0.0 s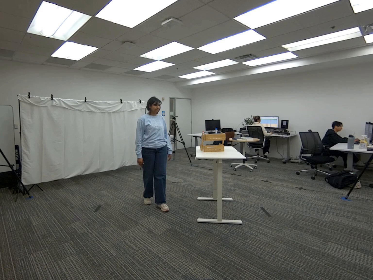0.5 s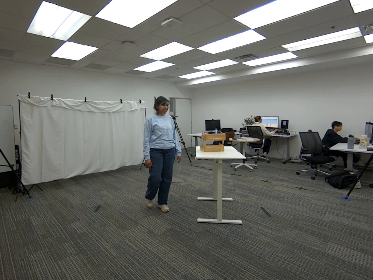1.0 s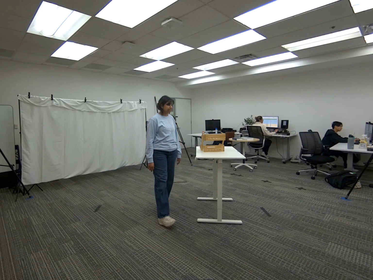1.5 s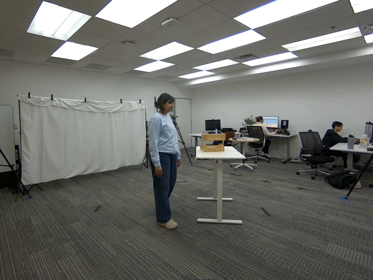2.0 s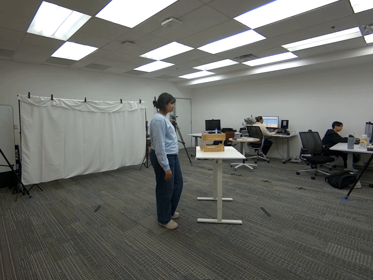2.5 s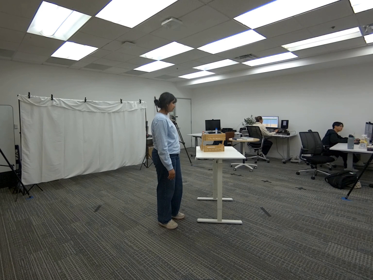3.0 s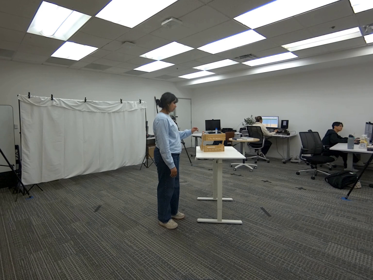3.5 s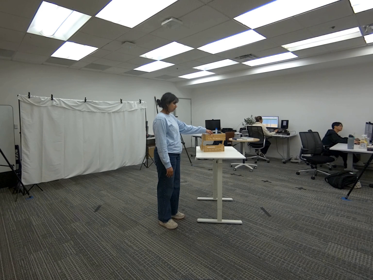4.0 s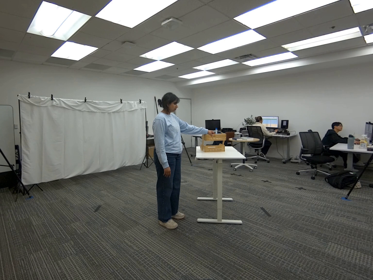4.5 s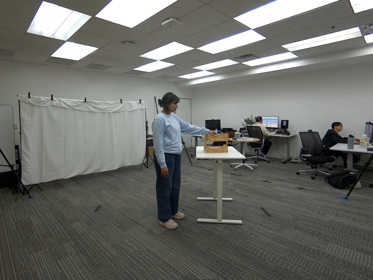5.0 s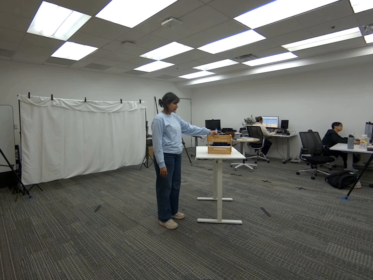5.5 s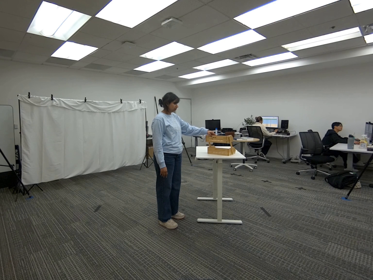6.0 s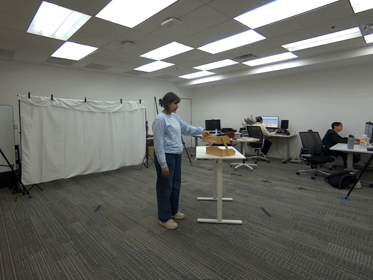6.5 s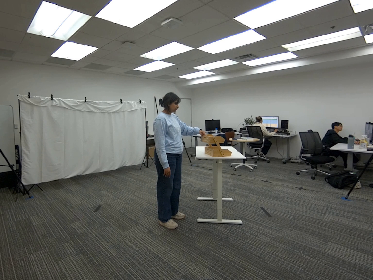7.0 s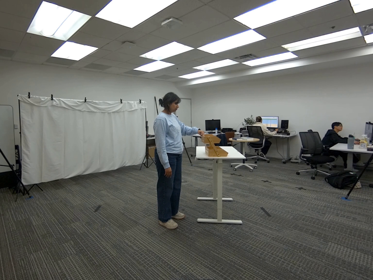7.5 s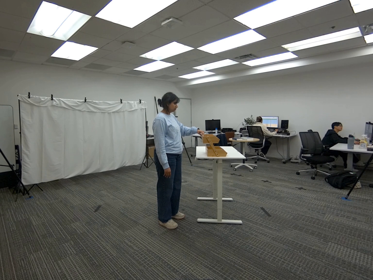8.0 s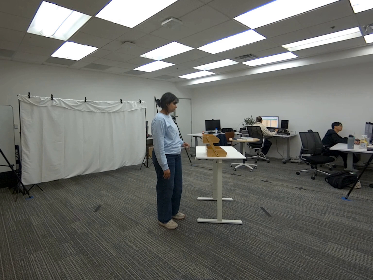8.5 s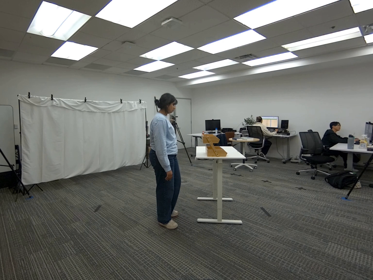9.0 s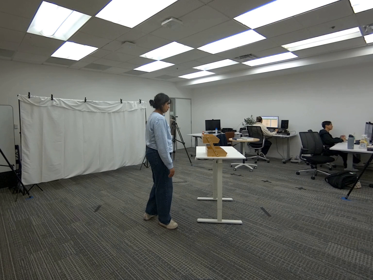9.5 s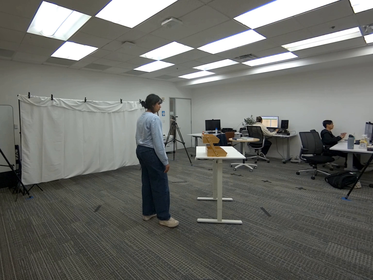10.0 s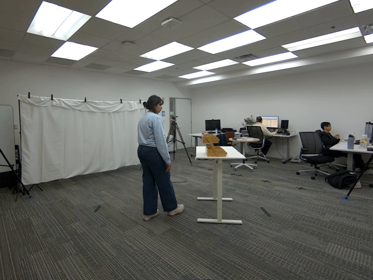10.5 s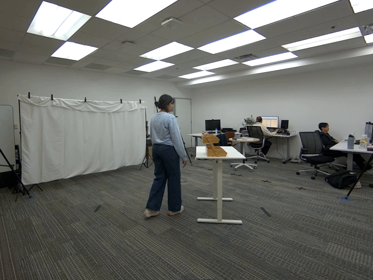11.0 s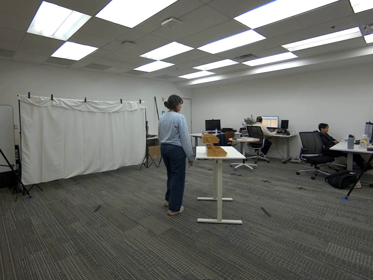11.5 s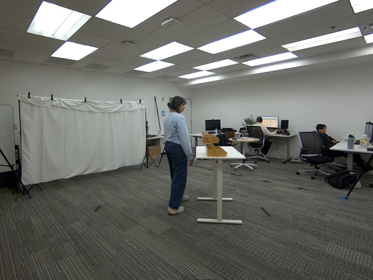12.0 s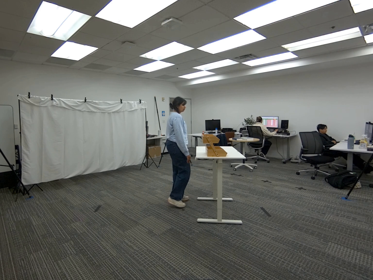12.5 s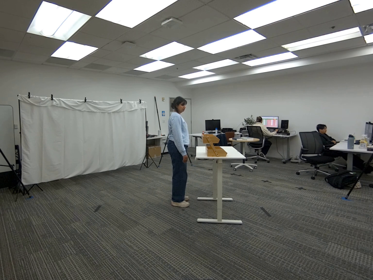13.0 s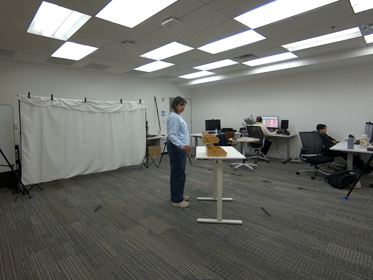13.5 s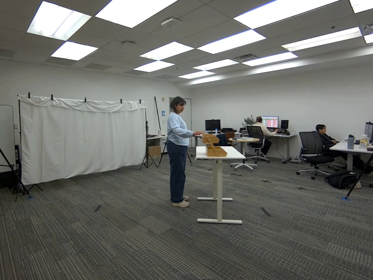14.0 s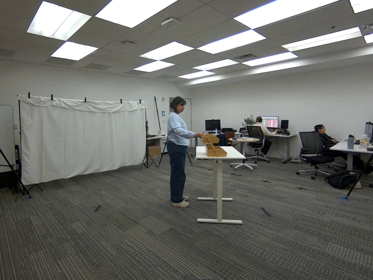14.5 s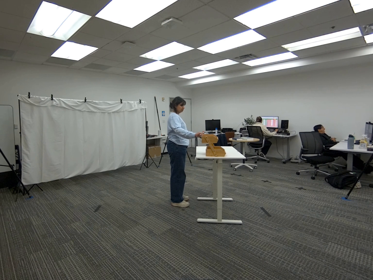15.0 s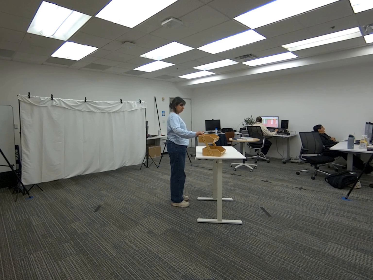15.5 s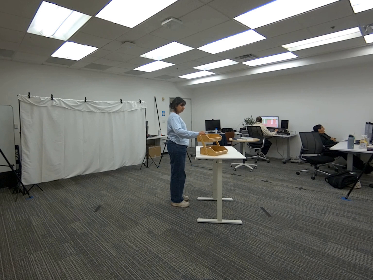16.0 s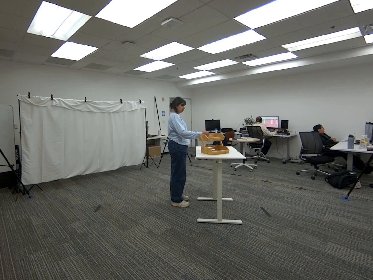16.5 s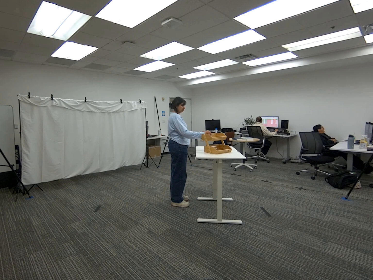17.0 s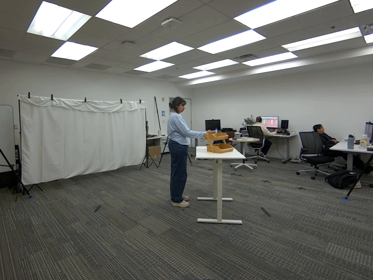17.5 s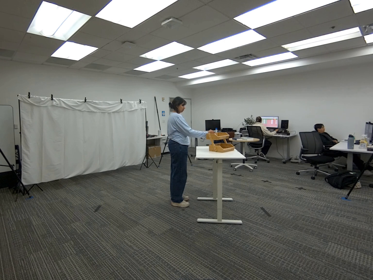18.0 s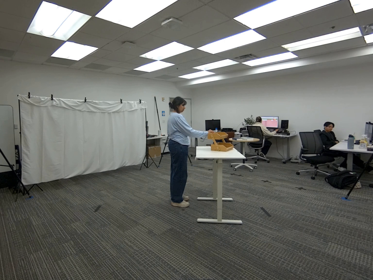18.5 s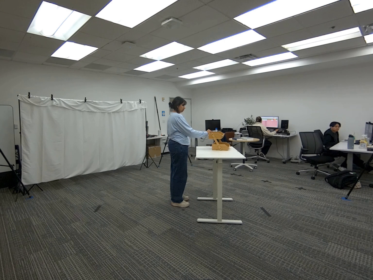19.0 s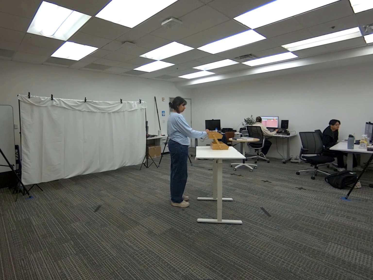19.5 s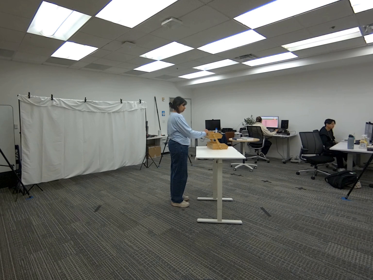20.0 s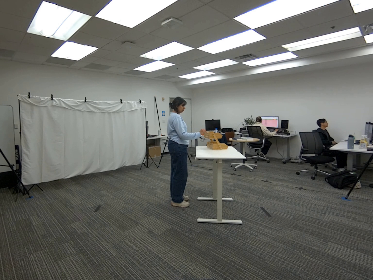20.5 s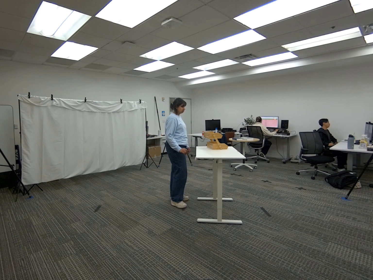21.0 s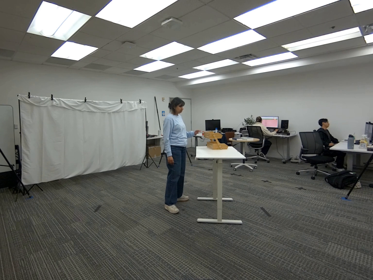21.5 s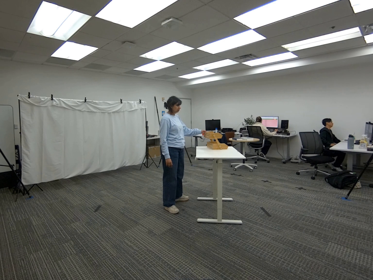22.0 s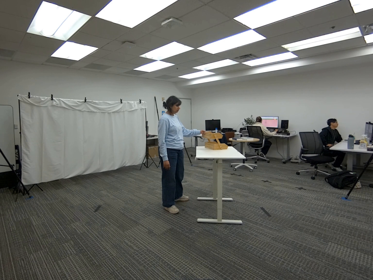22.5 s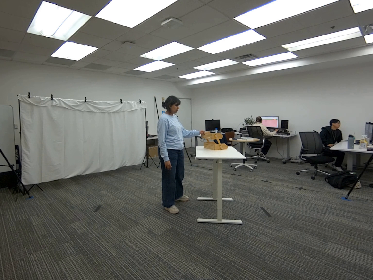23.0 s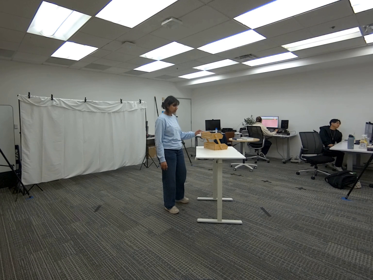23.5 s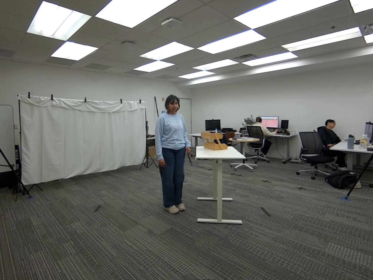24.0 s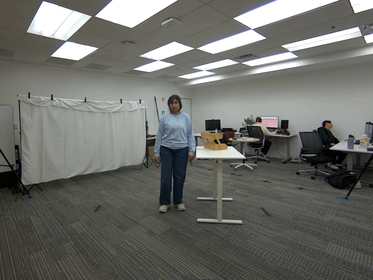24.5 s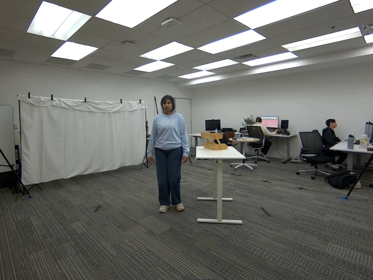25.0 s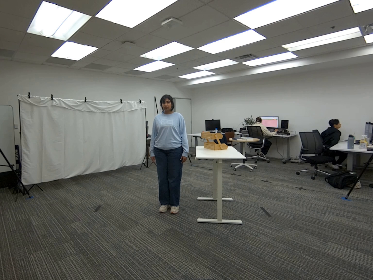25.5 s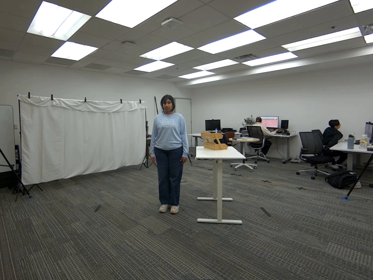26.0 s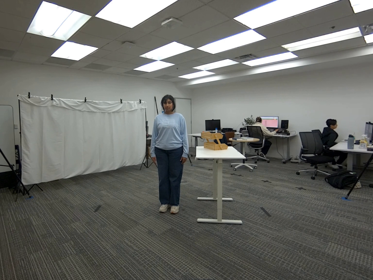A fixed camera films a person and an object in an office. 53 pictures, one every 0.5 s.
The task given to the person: Walk over to the wooden crate on the white desk and slide the wooden crate across the white desk.
